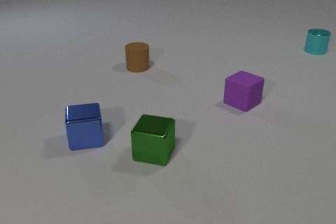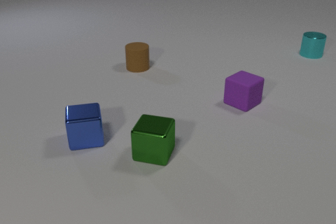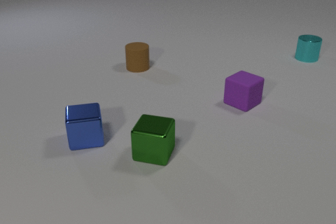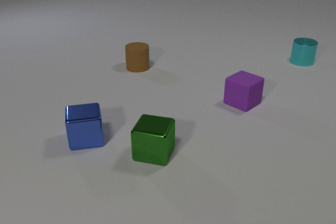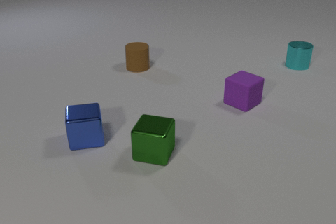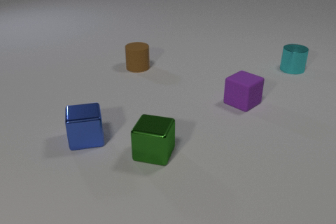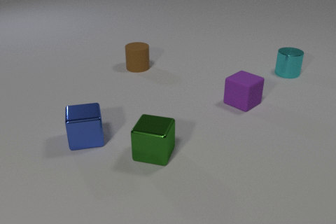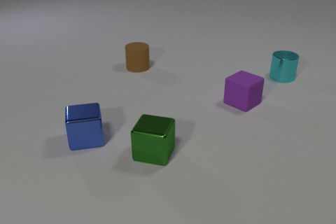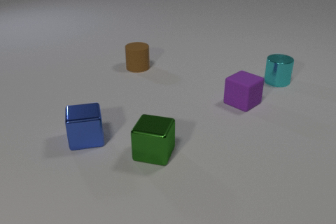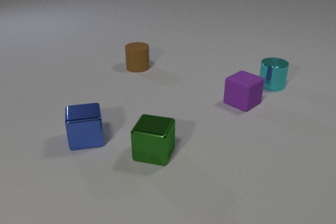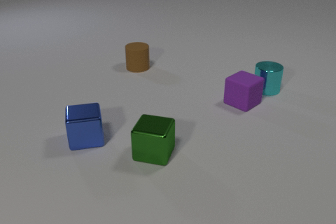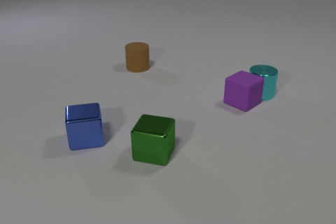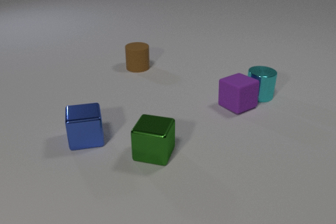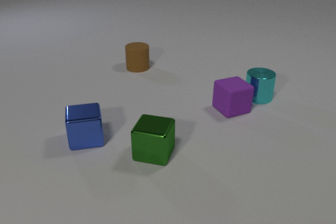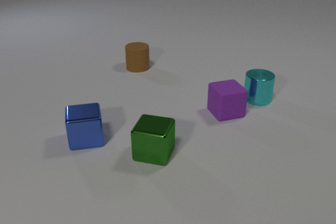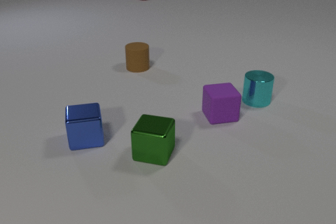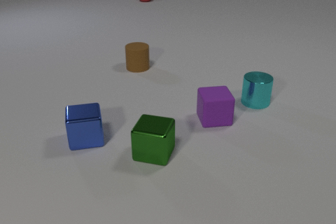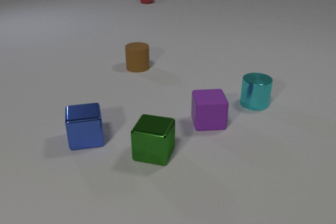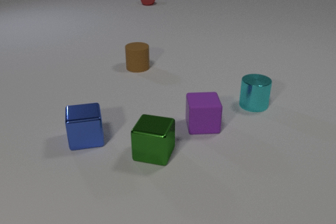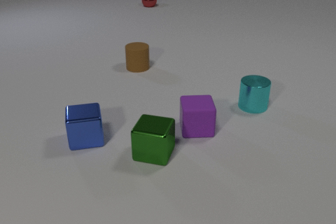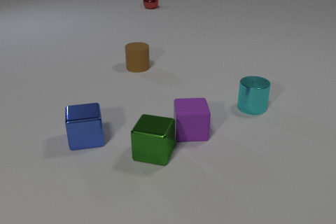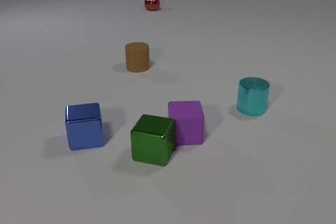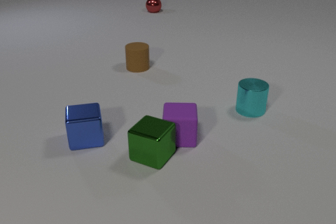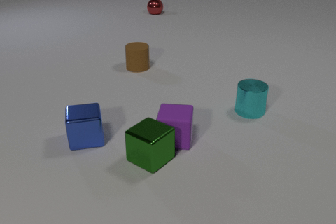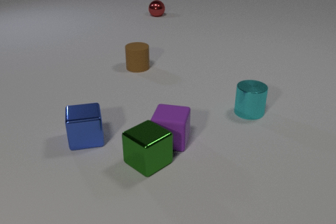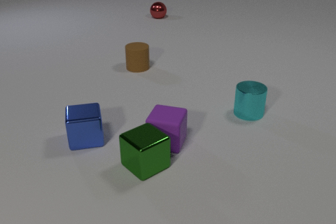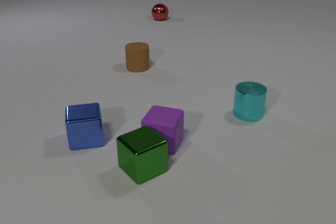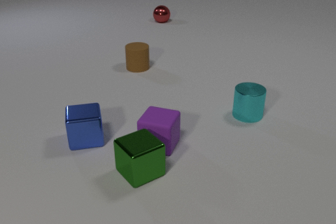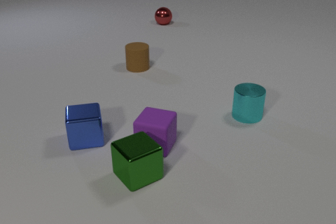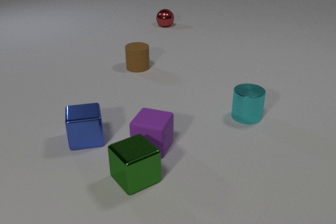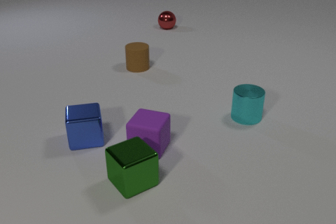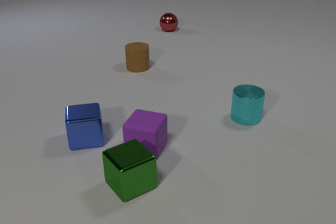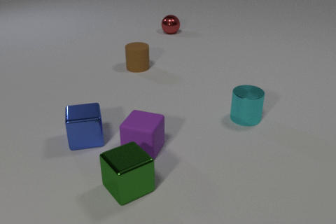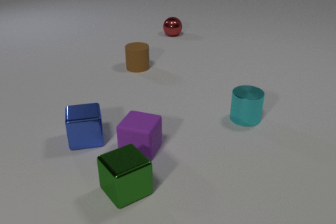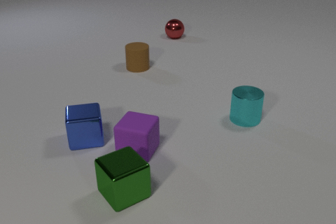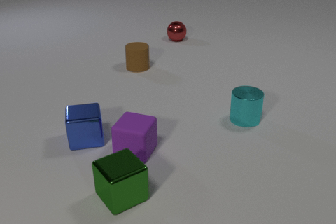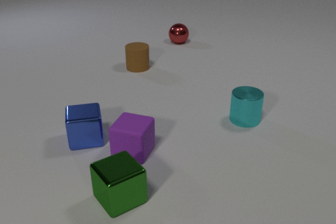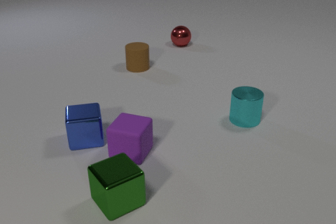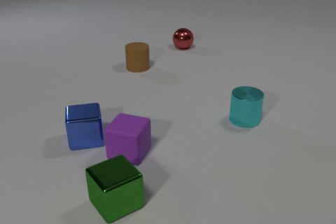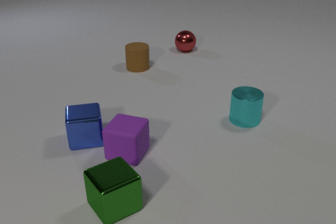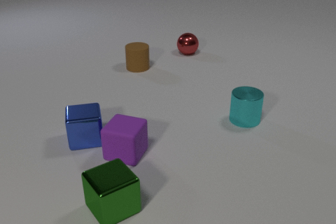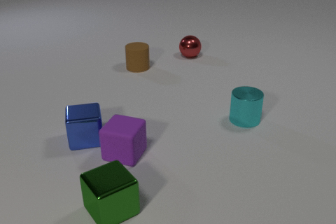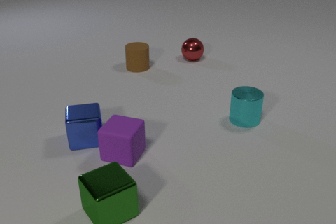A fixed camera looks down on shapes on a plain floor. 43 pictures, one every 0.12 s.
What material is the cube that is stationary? metal.
Are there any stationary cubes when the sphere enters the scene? yes.
What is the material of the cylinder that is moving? metal.
0.00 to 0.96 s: The cyan metal cylinder slides toward the camera.
0.96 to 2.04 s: The cyan metal cylinder slides toward the camera. The purple rubber cube slides toward the camera and to the left, spins so that its near face slides to the left, clockwise seen from above. The red metal sphere comes in at the top edge, rolls toward the camera. The cyan metal cylinder and the purple rubber cube collide.
2.04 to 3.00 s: The cyan metal cylinder slides toward the camera. The purple rubber cube slides to the left and toward the camera, spins so that its near face slides to the left, clockwise seen from above. The red metal sphere rolls toward the camera. The green metal cube slides toward the camera and to the left, spins clockwise seen from above by about 30 degrees, its near face sliding to the left. The purple rubber cube and the green metal cube collide.
3.00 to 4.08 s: The cyan metal cylinder slides toward the camera. The purple rubber cube slides to the left and toward the camera. The red metal sphere rolls toward the camera. The green metal cube slides toward the camera and to the left.
4.08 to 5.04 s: The purple rubber cube slides to the left. The red metal sphere rolls toward the camera. The green metal cube slides toward the camera and to the left.
